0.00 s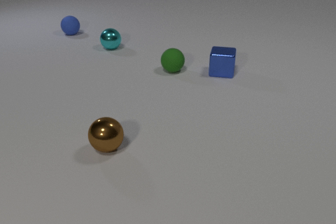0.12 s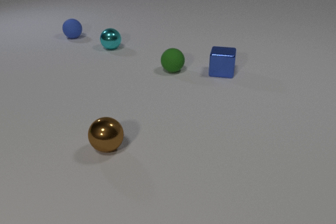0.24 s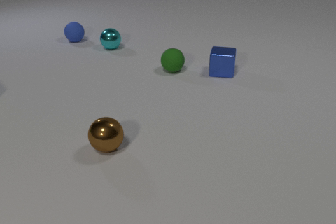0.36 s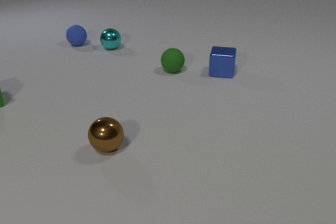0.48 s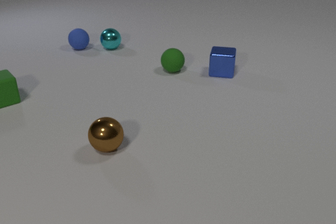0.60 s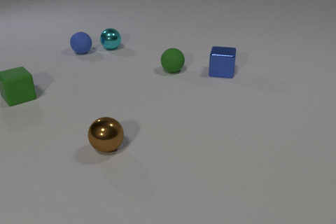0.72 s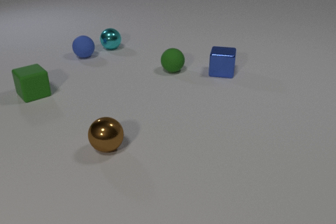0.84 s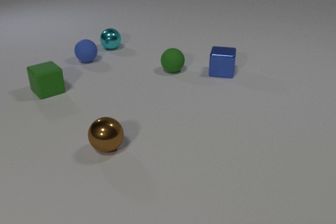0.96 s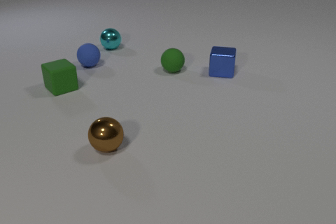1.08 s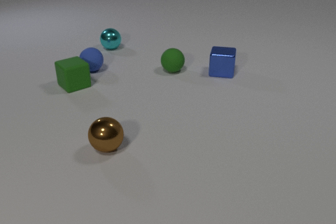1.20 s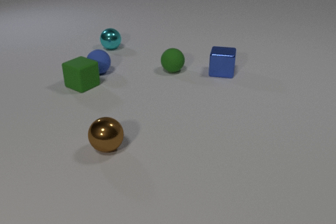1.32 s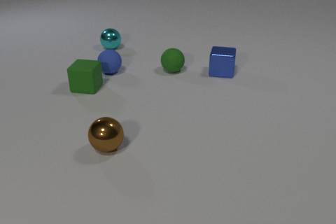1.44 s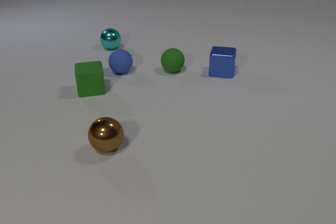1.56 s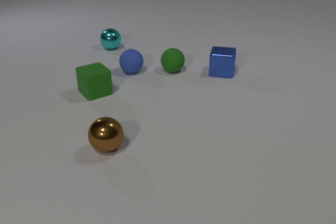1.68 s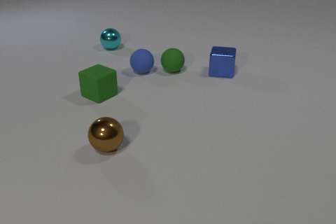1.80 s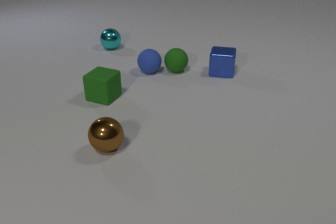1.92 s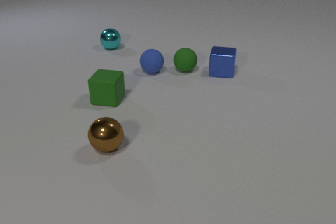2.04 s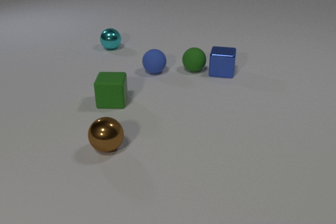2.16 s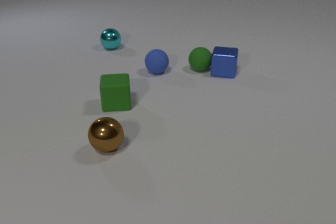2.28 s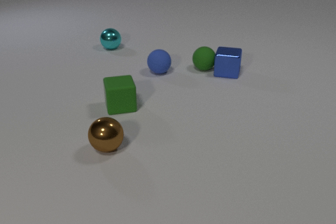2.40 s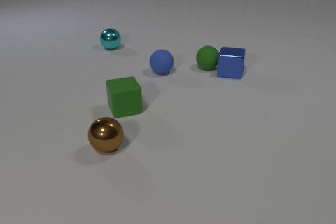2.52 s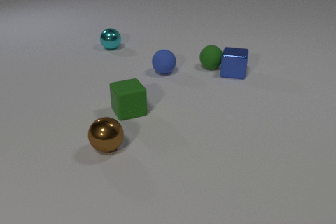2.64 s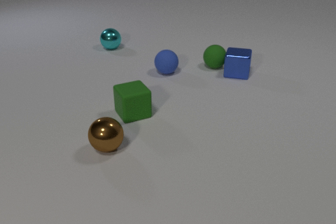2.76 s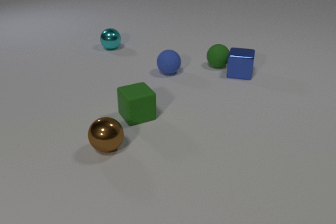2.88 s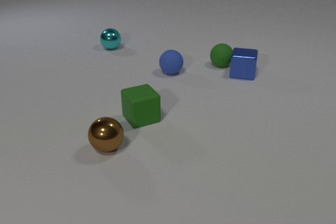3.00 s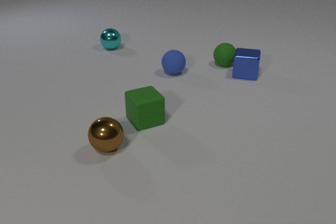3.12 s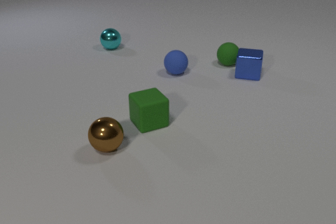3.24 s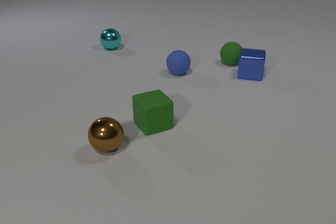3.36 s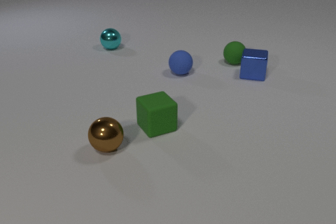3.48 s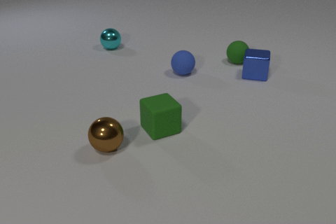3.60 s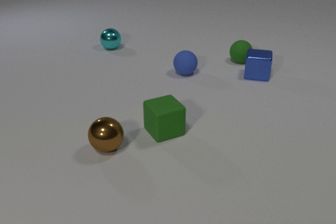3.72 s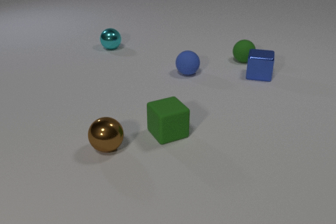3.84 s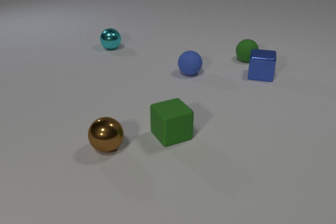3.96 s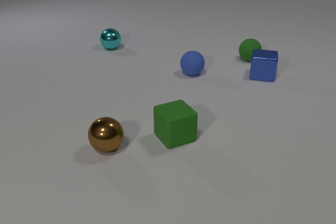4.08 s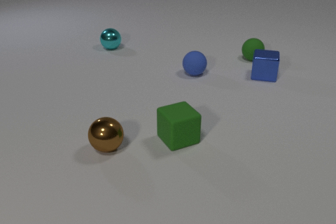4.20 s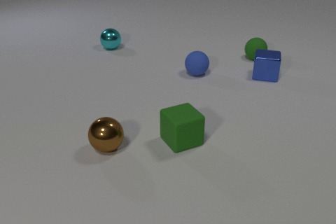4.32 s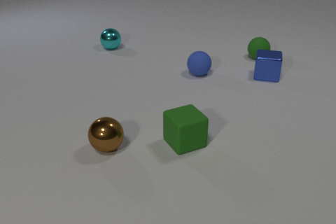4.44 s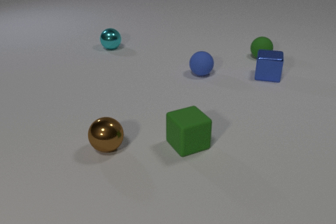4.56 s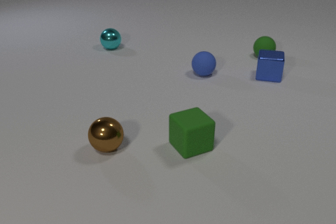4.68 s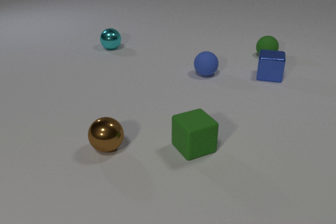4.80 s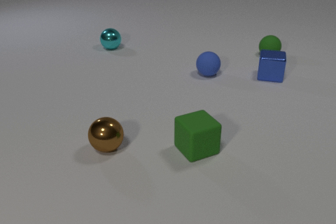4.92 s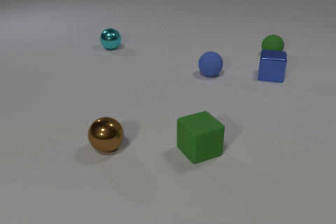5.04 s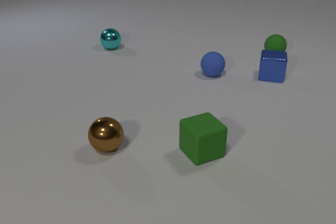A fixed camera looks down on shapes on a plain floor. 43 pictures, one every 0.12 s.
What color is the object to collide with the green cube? blue.
Are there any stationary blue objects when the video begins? yes.
How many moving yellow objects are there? 0.
0.00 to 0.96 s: The blue rubber sphere rolls toward the camera. The green rubber cube comes in at the left edge, slides to the right.
0.96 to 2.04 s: The blue rubber sphere rolls to the right. The green rubber cube slides to the right and toward the camera, spins counterclockwise seen from above by about 135 degrees, its near face sliding to the right. The green rubber sphere rolls to the right. The blue rubber sphere and the green rubber cube collide. The blue rubber sphere and the green rubber sphere collide.
2.04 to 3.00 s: The blue rubber sphere rolls to the right. The green rubber cube slides toward the camera and to the right, spins so that its near face slides to the right, counterclockwise seen from above. The green rubber sphere rolls to the right and away from the camera. The blue metal cube slides to the right. The green rubber sphere and the blue metal cube collide.
3.00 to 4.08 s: The blue rubber sphere rolls to the right. The green rubber cube slides toward the camera and to the right. The green rubber sphere rolls to the right and away from the camera. The blue metal cube slides to the right.
4.08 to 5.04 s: The blue rubber sphere rolls to the right. The green rubber cube slides to the right and toward the camera. The green rubber sphere rolls to the right and away from the camera. The blue metal cube slides to the right.
